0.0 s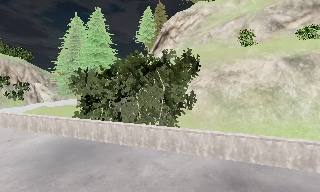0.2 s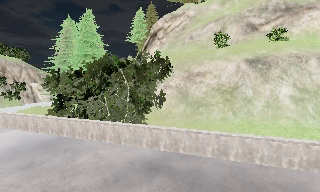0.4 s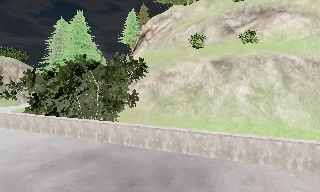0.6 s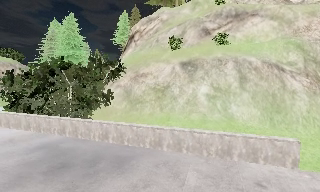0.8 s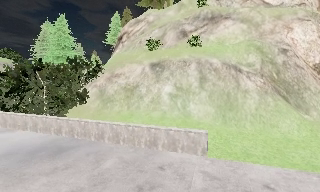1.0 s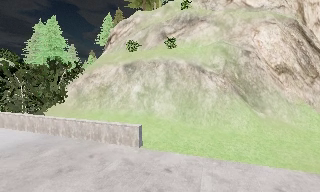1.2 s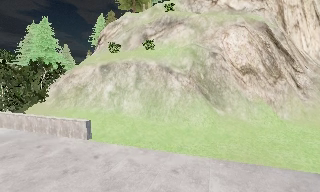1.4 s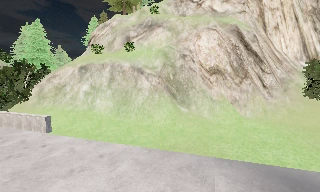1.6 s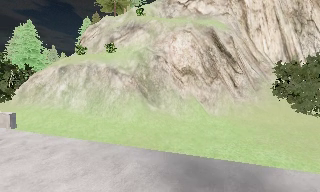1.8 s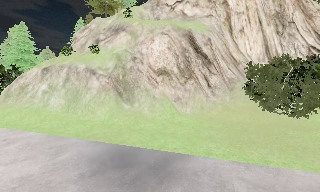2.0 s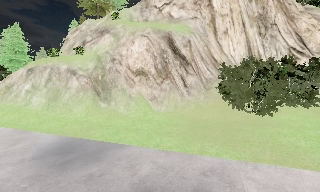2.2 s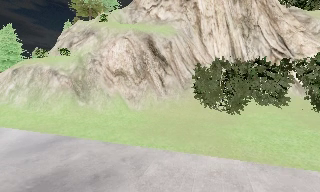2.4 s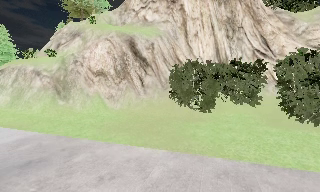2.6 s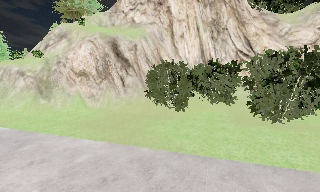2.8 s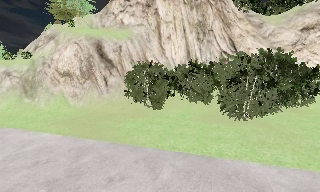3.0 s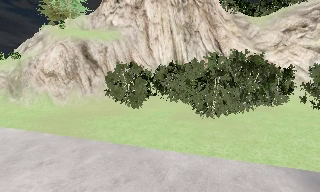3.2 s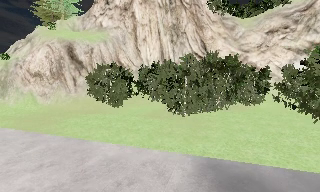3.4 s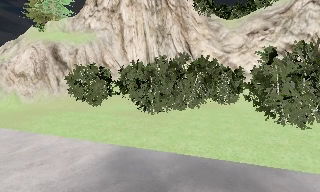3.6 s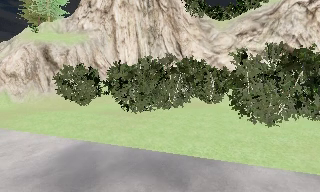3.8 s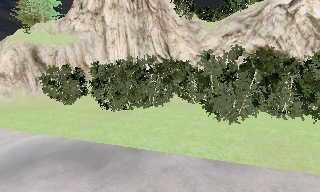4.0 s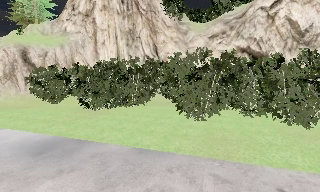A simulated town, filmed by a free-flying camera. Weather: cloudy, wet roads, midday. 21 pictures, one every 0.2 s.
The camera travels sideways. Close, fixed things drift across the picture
to the left.
0.0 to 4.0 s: The camera travels to its right, about 45 m, so close, fixed things drift to the left.
The film runs backward here.
